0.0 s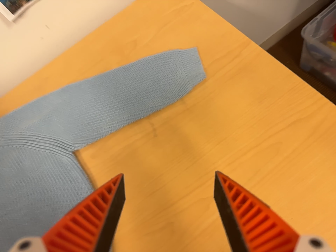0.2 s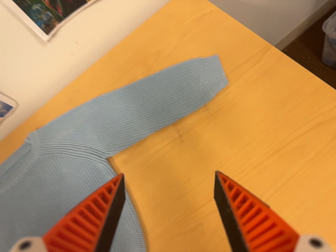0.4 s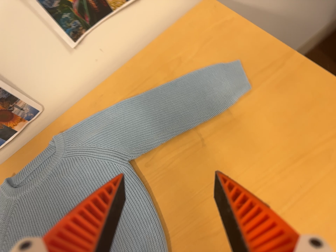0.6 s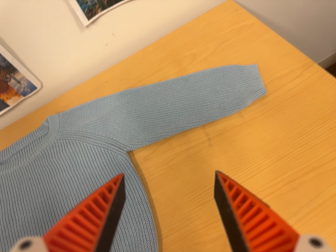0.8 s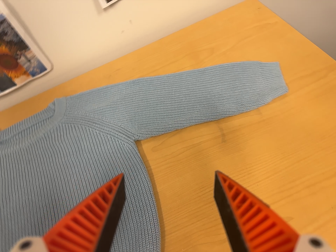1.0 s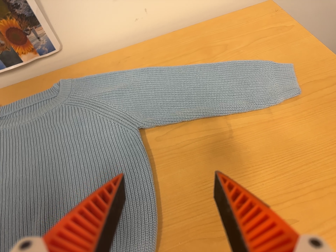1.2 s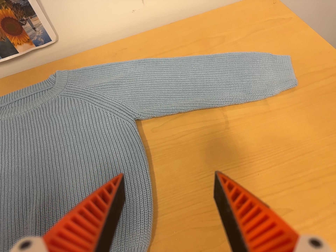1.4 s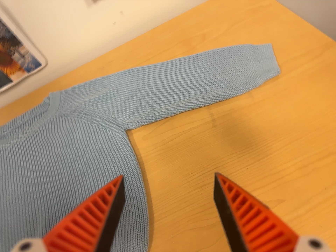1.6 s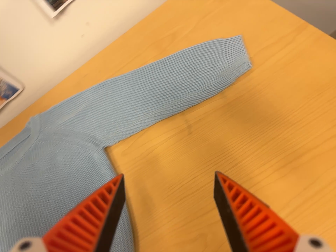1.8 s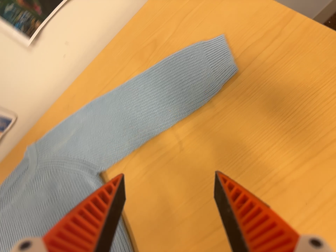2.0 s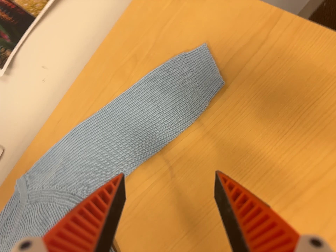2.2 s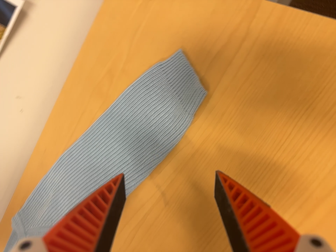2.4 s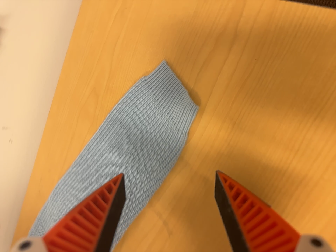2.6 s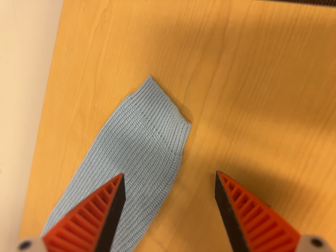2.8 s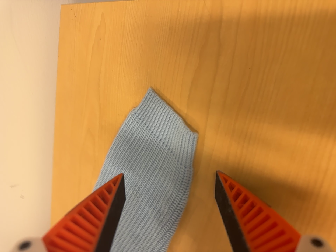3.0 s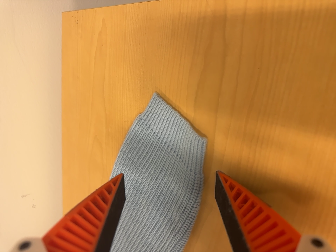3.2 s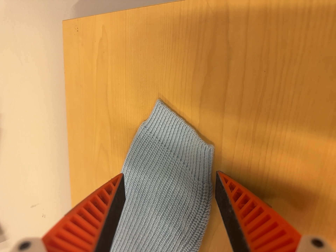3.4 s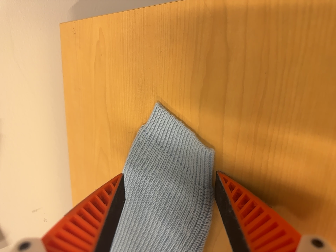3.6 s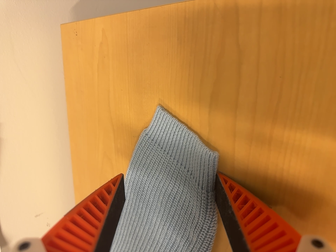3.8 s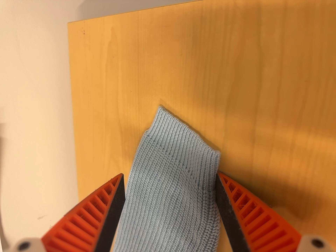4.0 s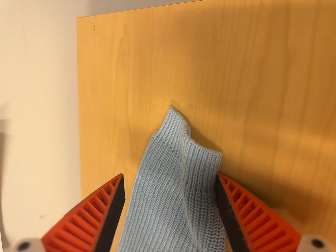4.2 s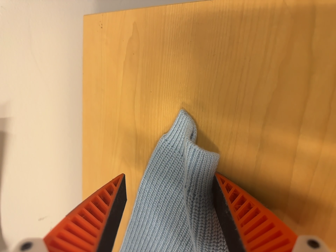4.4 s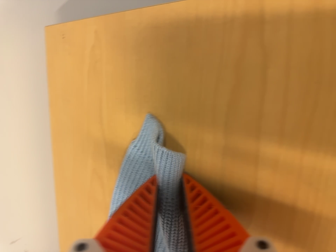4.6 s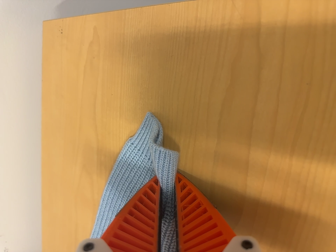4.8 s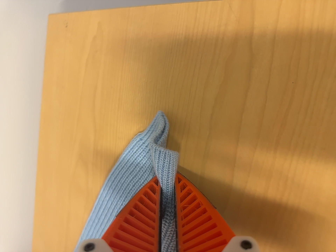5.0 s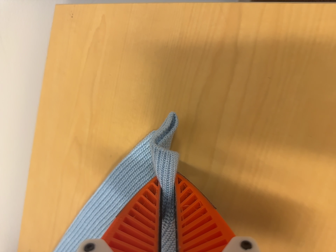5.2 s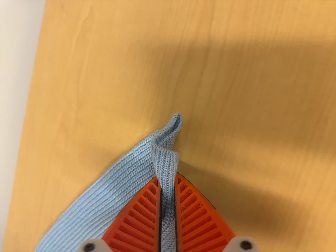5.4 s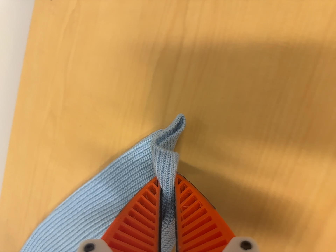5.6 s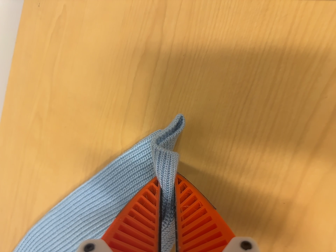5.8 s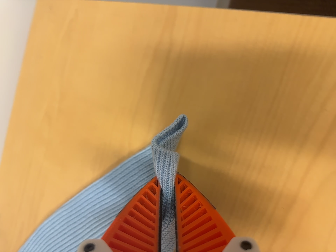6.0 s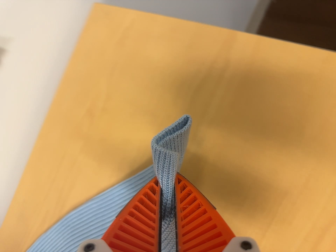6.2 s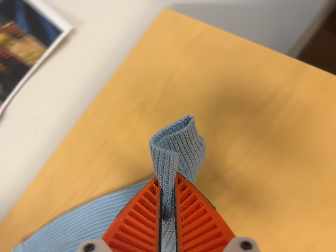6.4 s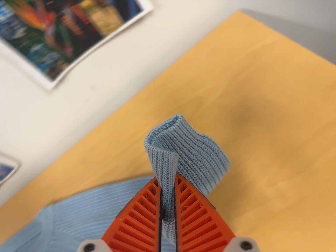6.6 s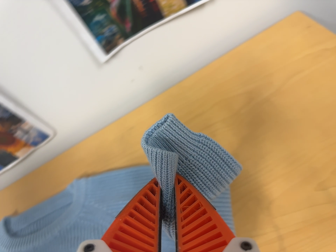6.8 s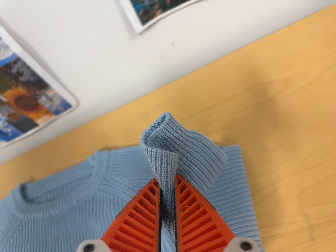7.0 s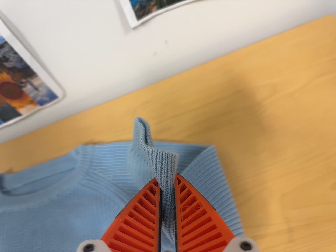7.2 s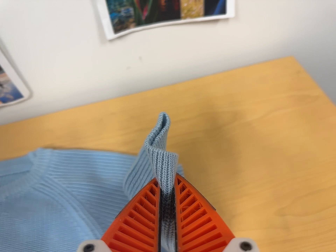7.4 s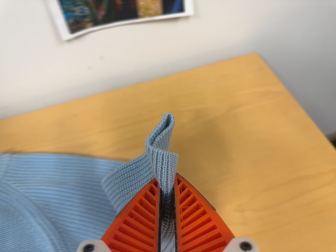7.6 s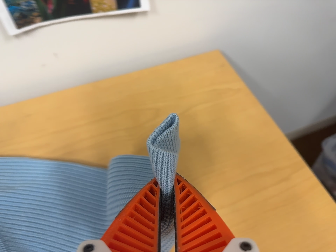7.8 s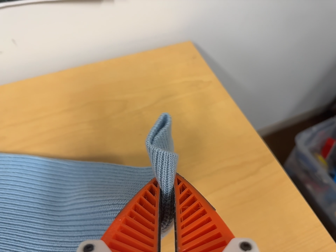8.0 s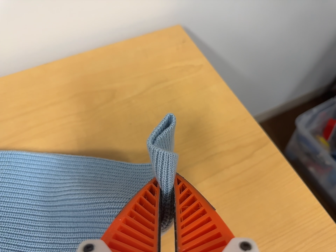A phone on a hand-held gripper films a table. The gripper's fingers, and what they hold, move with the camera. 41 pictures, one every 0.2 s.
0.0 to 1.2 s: The camera travels toward the bottom of its view, to its left and forward, about 14 cm. It rolls about its line of sight by about 20 degrees, and the scene rotates clockwise.
1.2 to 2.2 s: The camera pans to its left by about 10 degrees. It travels to its right, toward the top of its view and forward, about 30 cm. Its aim tips toward the bottom of its view by about 10 degrees. It rolls about its line of sight by about 40 degrees, and the scene rotates counterclockwise.
2.2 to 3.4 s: The camera pans to its left by about 10 degrees. It travels forward, toward the top of its view and to its right, about 12 cm, so what stands in front looms larger. It rolls about its line of sight by about 25 degrees, and the scene rotates counterclockwise.
3.4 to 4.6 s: The camera shifts only a little, or ends up much as it began.
4.6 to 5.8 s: The camera travels backward, toward the bottom of its view and to its right, about 12 cm, so what stands in front gets smaller. It rolls about its line of sight by about 10 degrees, and the scene rotates clockwise.
5.8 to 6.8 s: The camera travels to its left, about 30 cm, so close, fixed things drift to the right. It rolls about its line of sight by about 50 degrees, and the scene rotates clockwise.
6.8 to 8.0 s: The scene slides to the left, as the camera pans about 20 degrees to its right. It travels to its right, about 12 cm, so close, fixed things drift to the left.
The film runs forward here.
